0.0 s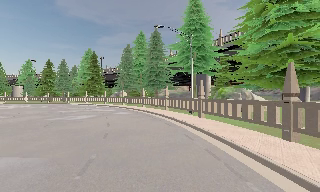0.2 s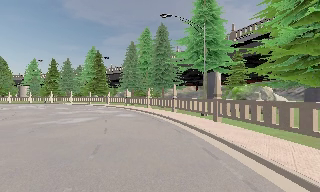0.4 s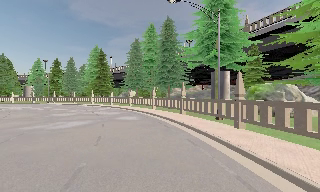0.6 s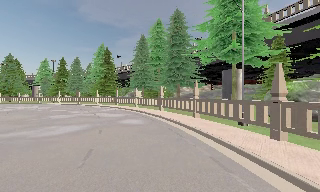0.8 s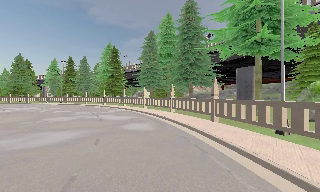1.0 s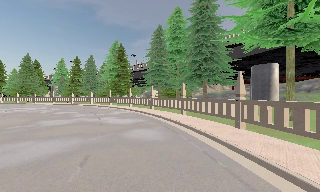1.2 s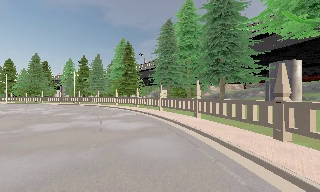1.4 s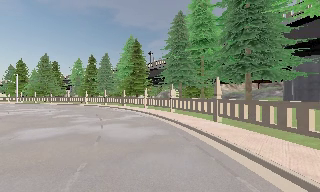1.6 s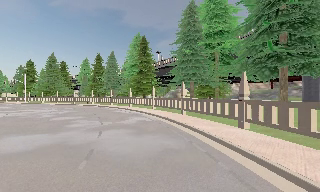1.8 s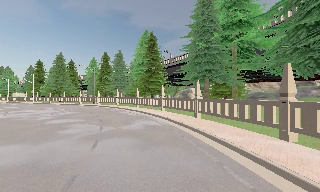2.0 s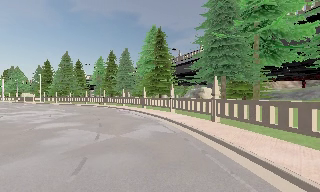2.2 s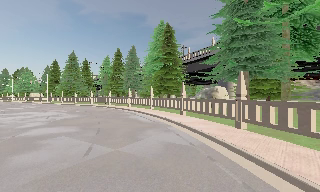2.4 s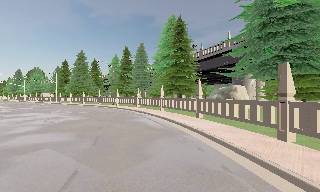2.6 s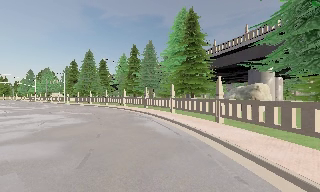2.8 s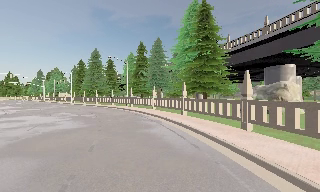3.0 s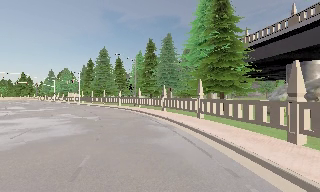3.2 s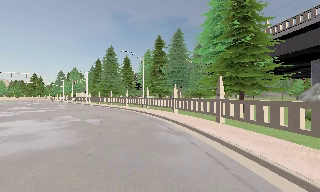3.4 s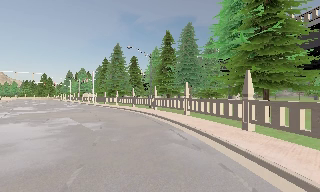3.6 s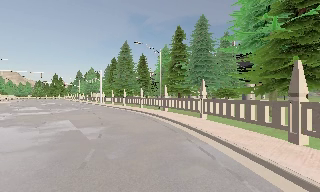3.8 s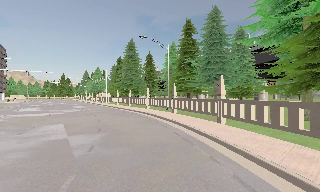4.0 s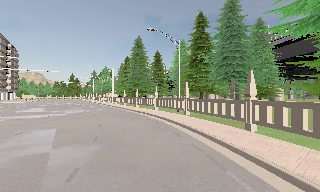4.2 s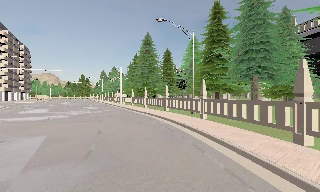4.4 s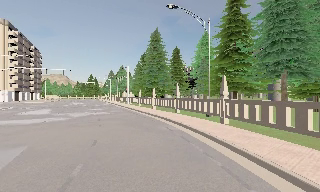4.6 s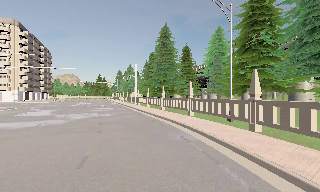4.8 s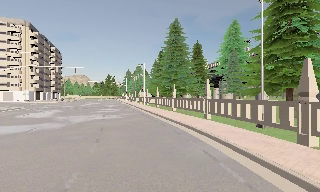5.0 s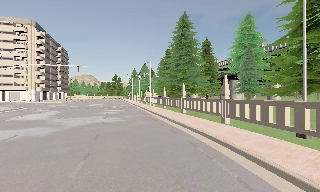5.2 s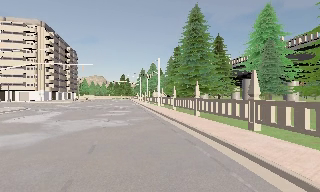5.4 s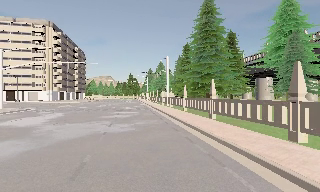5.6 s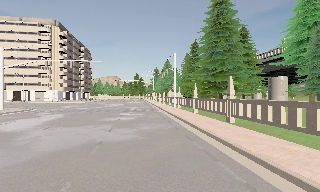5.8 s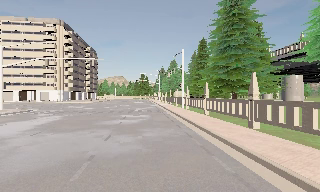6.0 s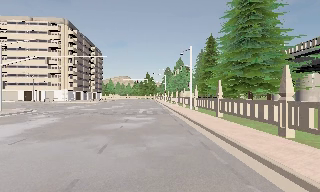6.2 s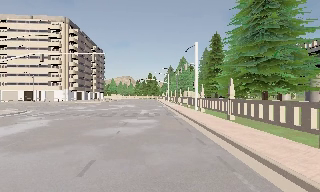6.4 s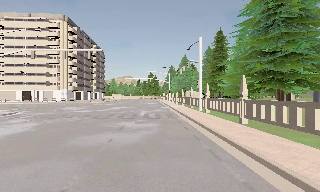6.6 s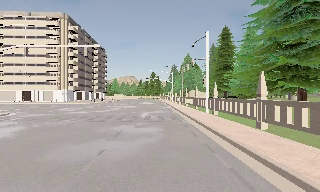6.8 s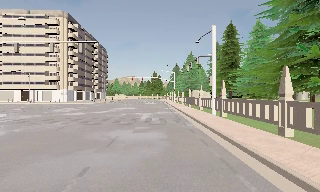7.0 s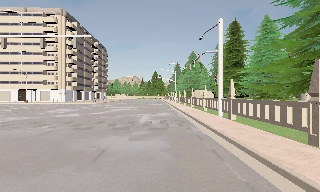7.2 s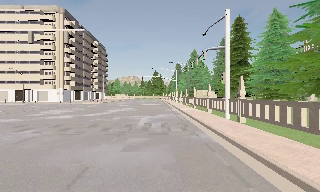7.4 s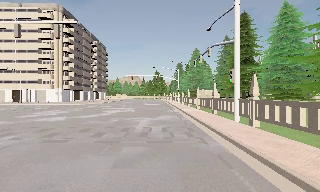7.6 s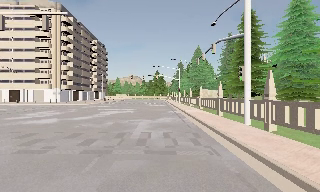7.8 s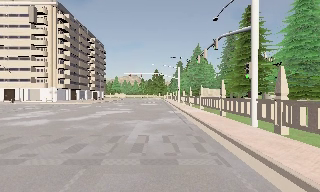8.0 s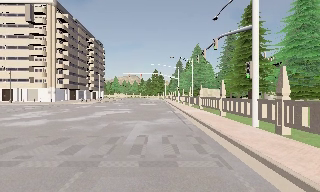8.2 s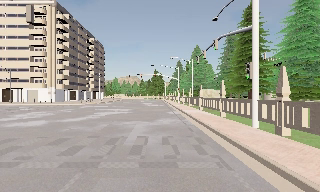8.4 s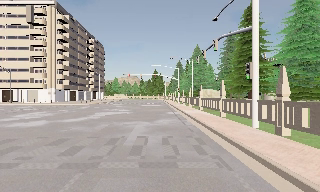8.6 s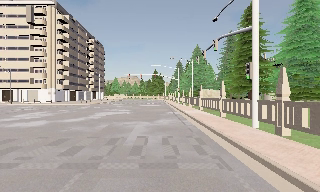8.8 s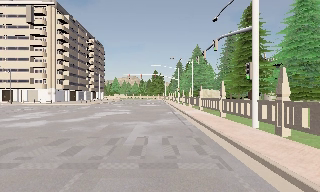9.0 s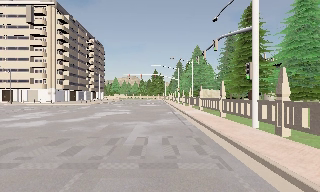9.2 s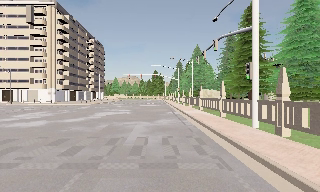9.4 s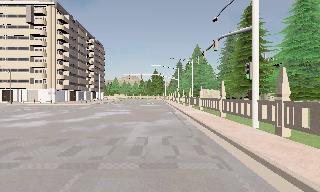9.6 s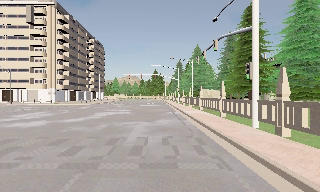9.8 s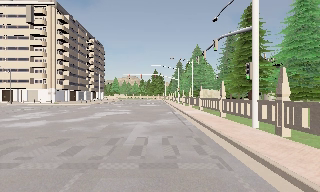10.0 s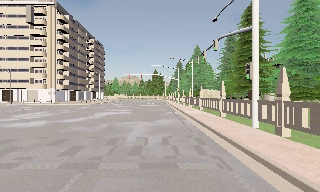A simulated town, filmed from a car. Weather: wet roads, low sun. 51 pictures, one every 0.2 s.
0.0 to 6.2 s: The camera pans to its left, which is counterclockwise from overhead, by about 85 degrees. It travels forward, about 55 m.
6.2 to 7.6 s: The camera travels forward, about 9 m, so what stands in front looms larger.
7.6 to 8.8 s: The camera travels forward, about 1 m, so what stands in front looms larger. It loses speed.
8.8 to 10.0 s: The camera keeps its place and its aim.
The film runs forward here.
